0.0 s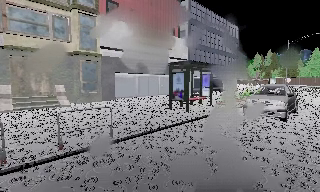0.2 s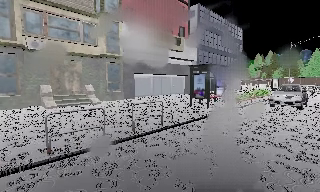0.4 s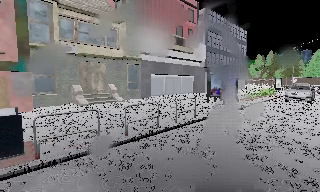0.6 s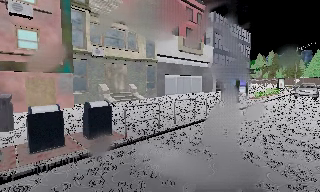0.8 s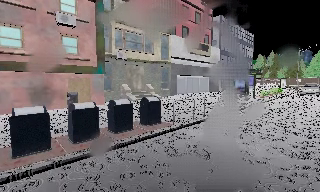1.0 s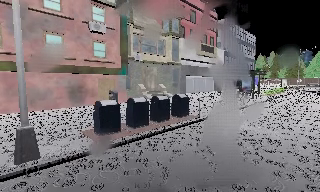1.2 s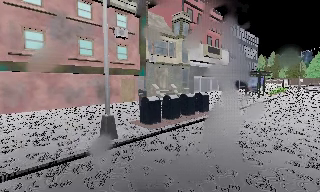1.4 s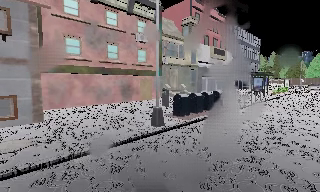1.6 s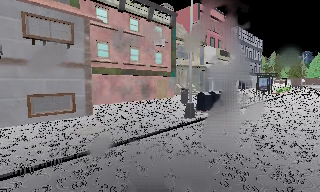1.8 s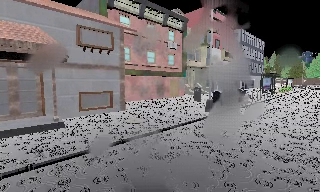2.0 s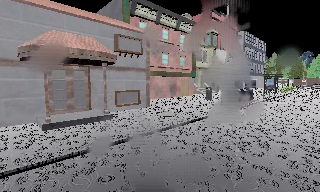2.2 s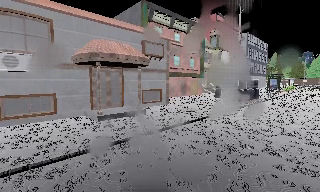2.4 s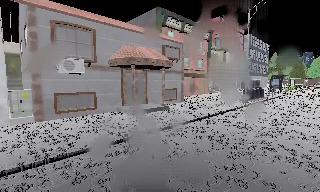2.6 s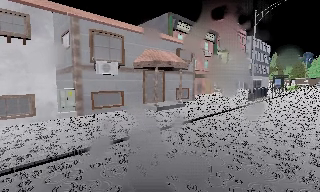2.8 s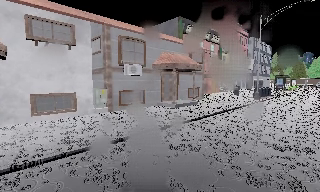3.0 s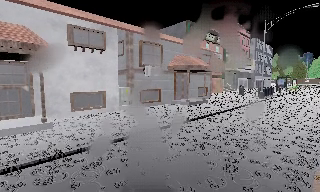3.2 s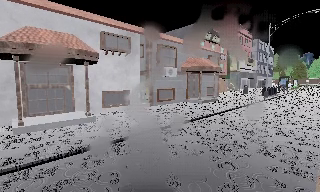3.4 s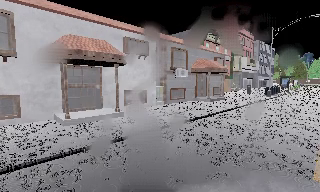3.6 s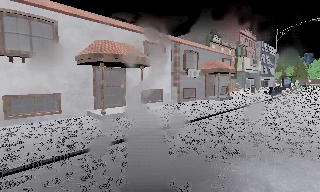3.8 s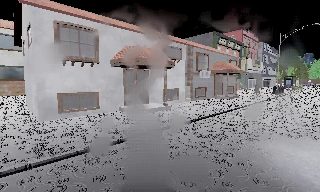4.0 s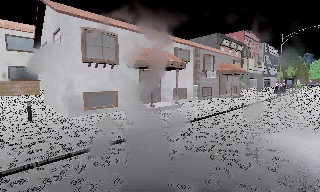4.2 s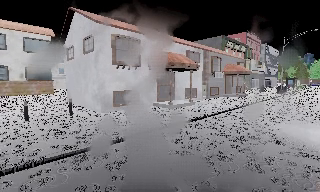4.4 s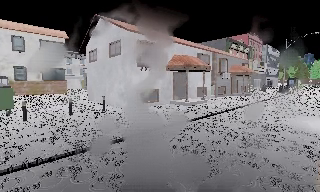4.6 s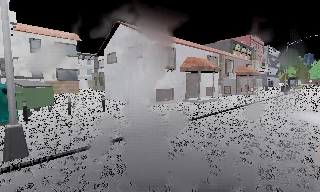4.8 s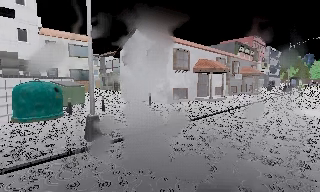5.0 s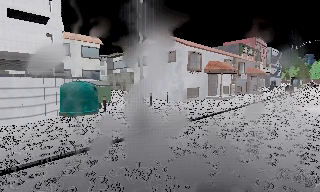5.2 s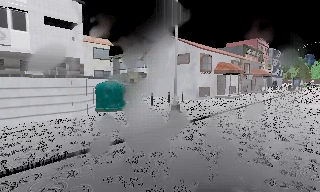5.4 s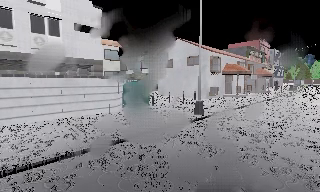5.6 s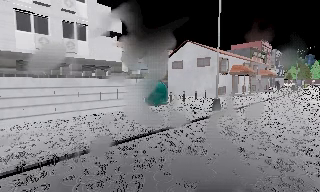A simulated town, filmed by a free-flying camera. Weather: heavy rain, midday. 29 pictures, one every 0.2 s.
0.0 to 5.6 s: The camera travels to its left and backward, about 50 m, so close, fixed things drift to the right.
The film runs backward here.
